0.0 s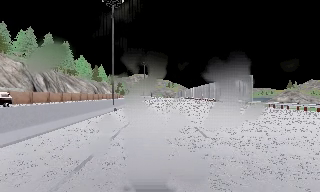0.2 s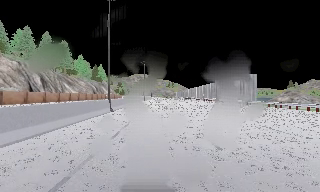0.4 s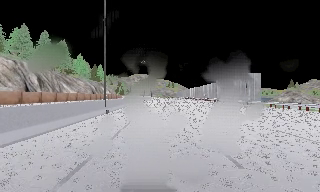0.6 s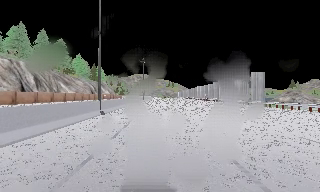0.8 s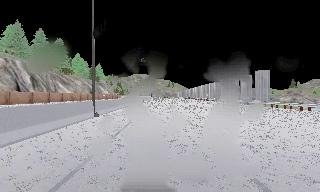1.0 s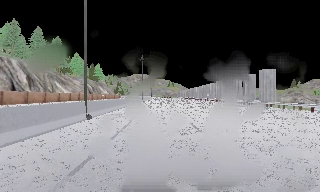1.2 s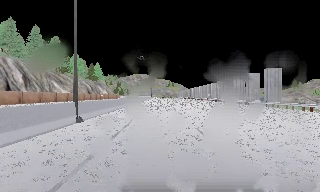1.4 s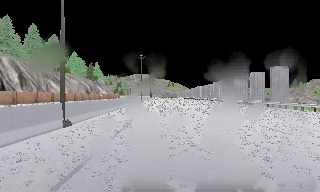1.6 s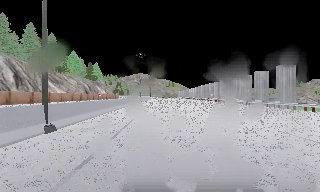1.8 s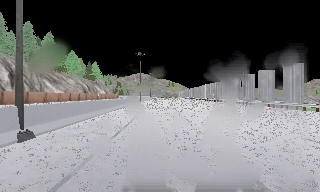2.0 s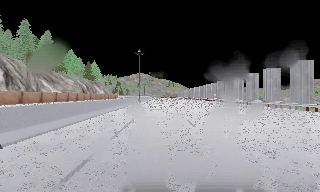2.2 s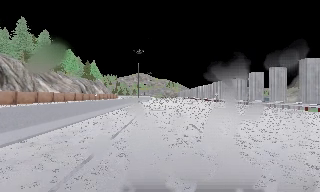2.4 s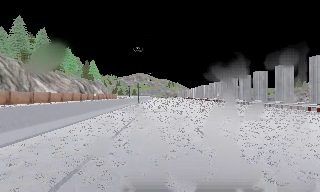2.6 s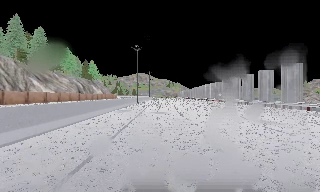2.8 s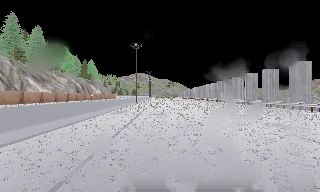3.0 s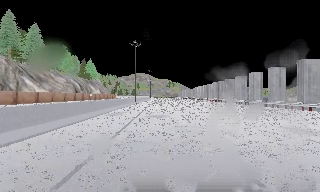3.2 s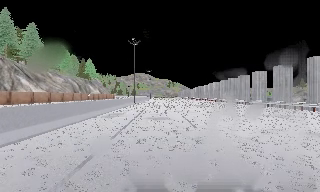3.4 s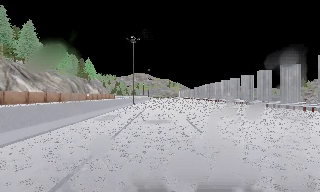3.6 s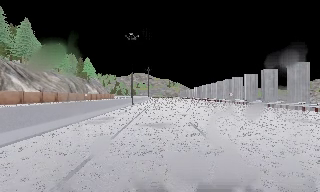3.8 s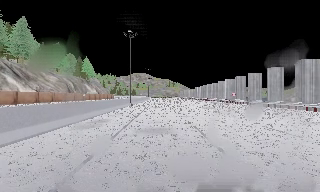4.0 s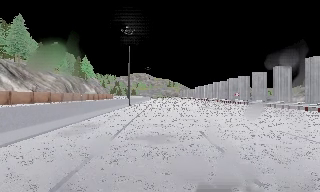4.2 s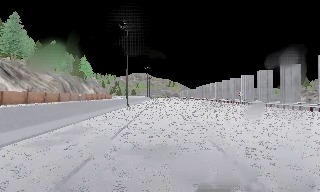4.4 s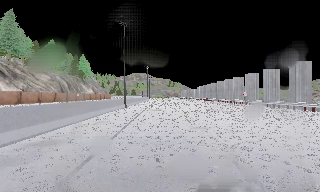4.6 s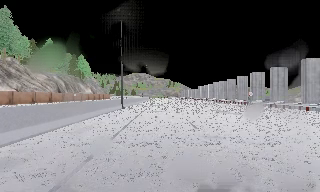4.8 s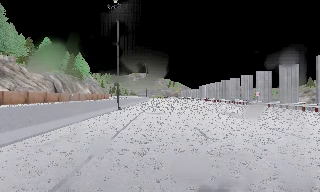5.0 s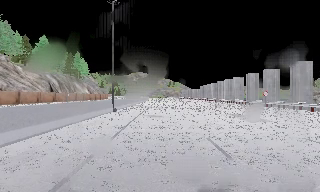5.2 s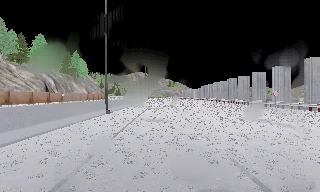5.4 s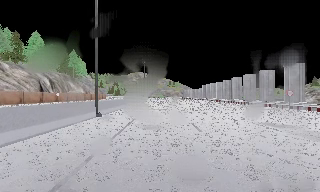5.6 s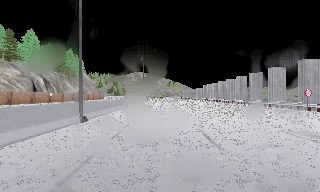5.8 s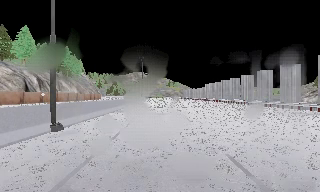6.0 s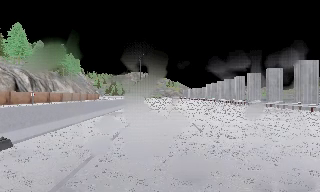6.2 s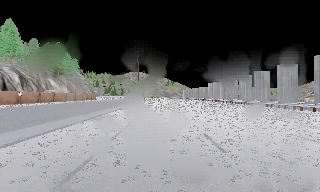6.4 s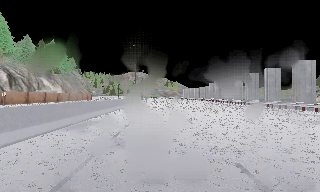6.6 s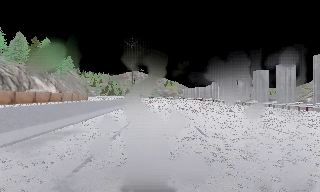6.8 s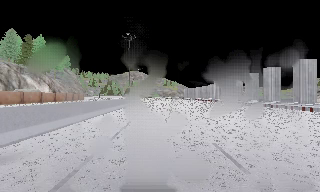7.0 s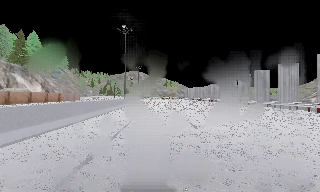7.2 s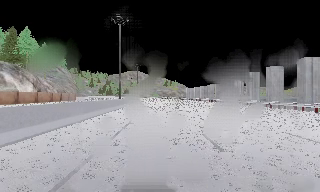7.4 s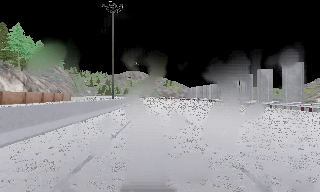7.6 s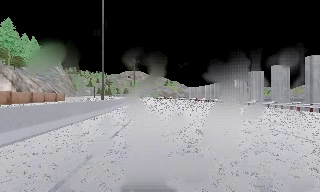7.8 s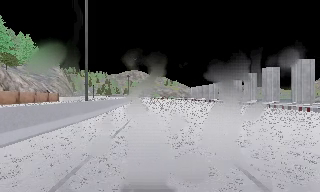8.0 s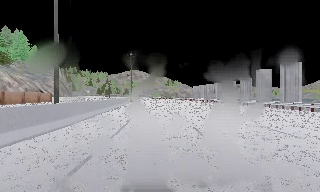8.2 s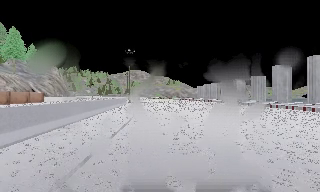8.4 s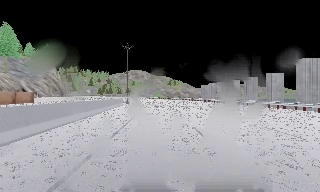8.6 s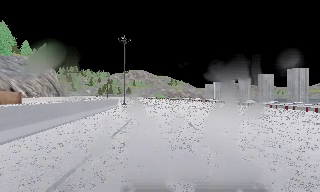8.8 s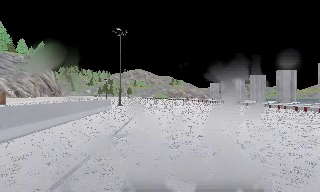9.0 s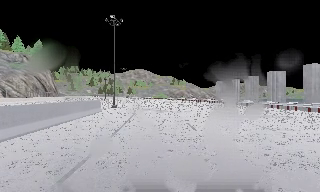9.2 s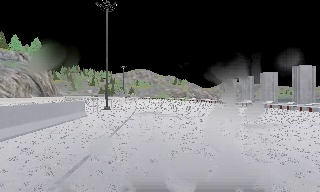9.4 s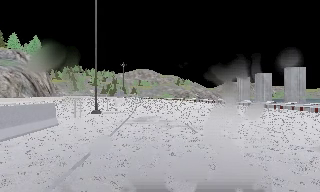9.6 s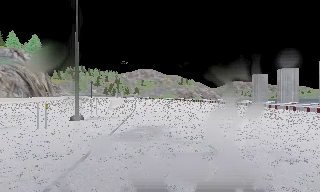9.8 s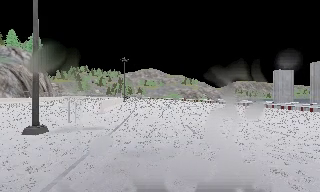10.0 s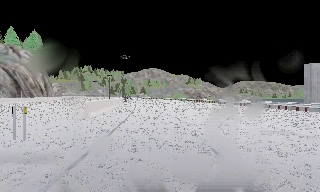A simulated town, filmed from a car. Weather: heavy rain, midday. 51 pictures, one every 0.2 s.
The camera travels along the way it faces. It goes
forward.
0.0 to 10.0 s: The camera travels forward, about 110 m, so what stands in front looms larger. It gains speed.
The film runs forward here.
